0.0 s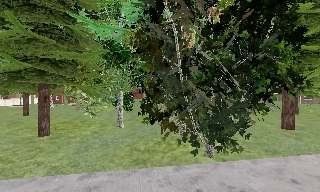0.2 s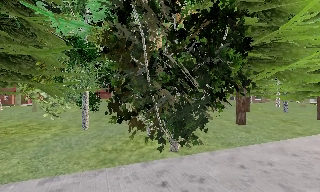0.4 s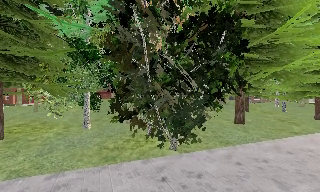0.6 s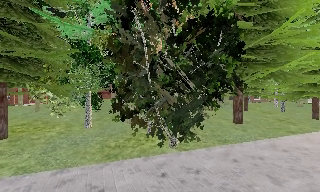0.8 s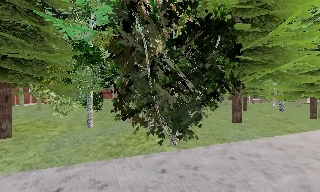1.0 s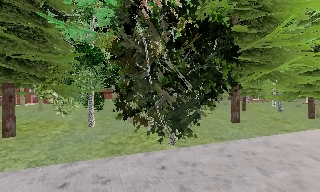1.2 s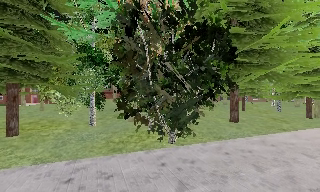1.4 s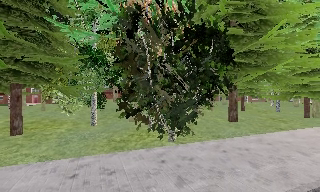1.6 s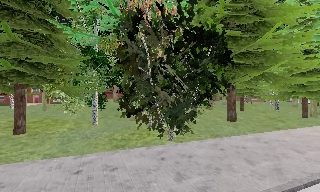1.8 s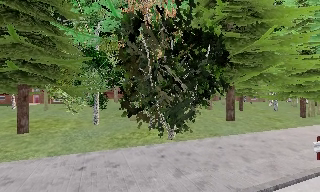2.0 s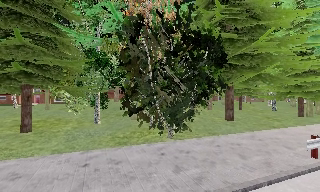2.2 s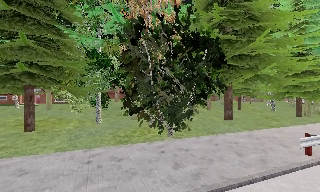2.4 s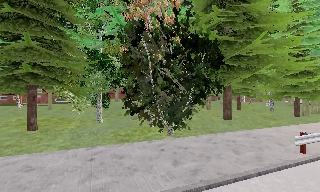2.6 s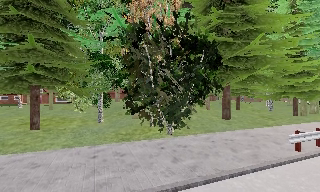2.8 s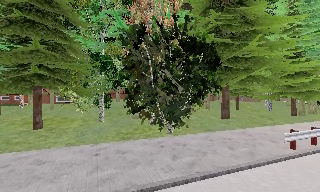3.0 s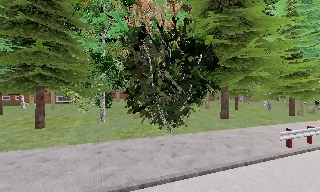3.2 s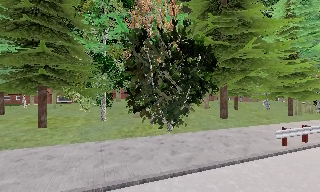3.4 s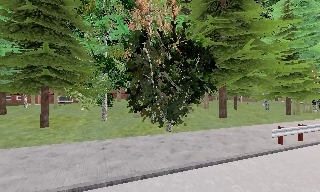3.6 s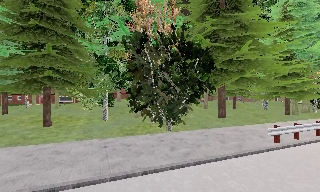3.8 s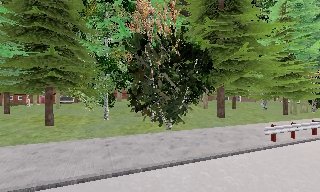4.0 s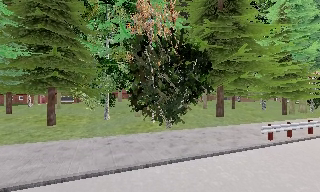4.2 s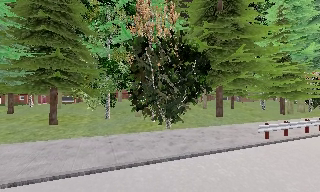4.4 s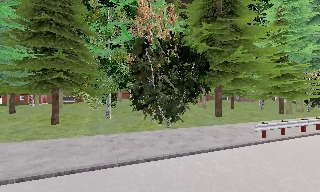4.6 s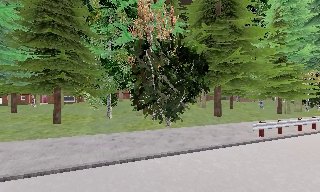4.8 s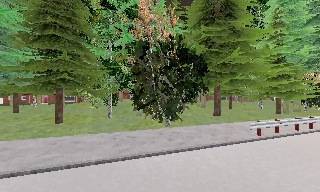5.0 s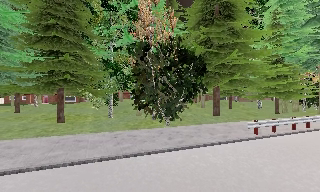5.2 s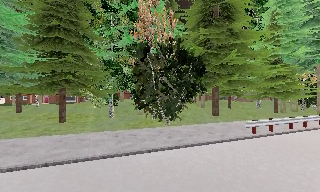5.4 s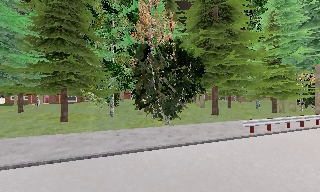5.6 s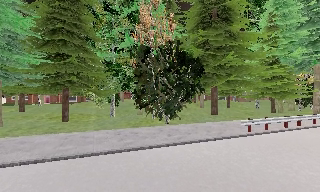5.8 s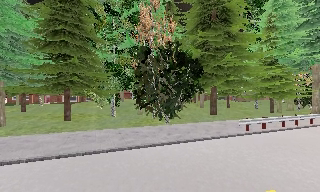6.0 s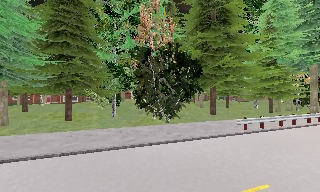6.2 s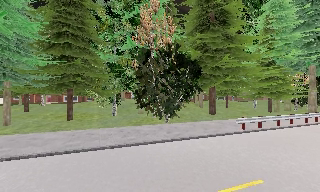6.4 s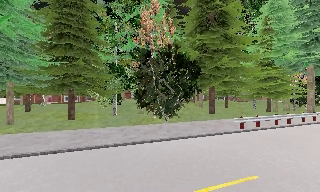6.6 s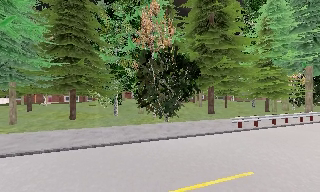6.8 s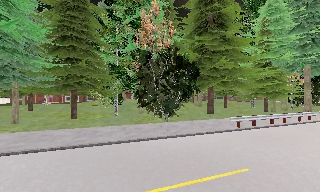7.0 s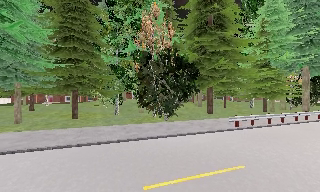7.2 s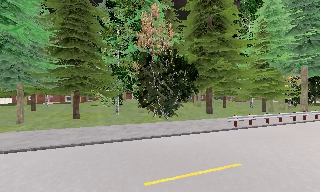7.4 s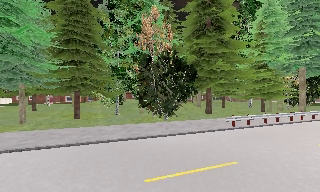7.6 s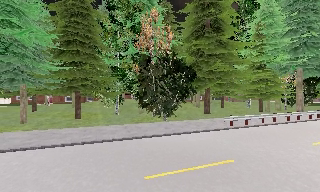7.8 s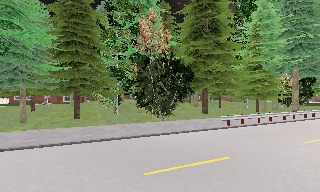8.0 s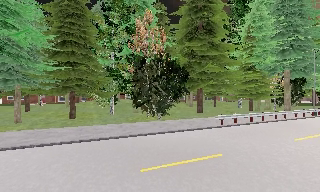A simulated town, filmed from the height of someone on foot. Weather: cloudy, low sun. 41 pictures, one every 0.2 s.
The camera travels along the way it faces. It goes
backward.
0.0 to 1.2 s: The scene slides to the left, as the camera pans about 10 degrees to its right. It travels backward, about 1.5 m, so what stands in front gets smaller.
1.2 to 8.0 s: The camera travels backward, about 7 m, so what stands in front gets smaller.
The film runs backward here.
